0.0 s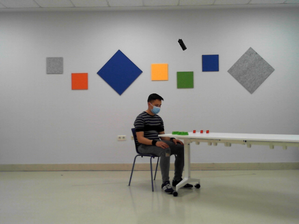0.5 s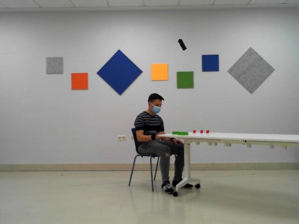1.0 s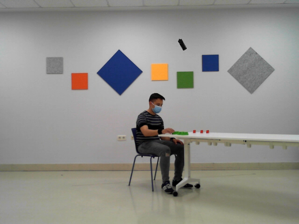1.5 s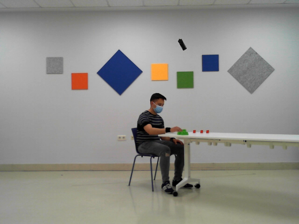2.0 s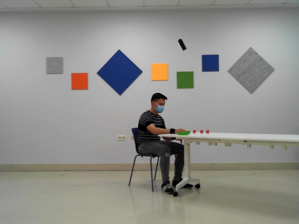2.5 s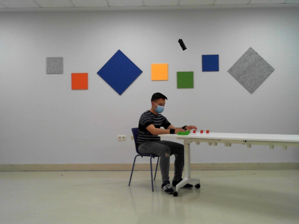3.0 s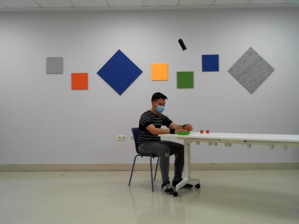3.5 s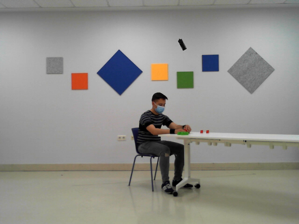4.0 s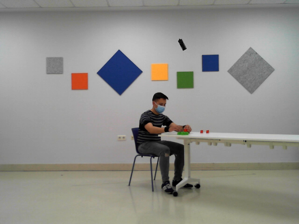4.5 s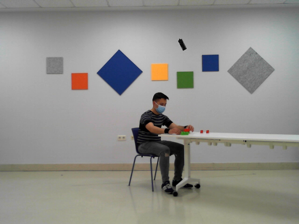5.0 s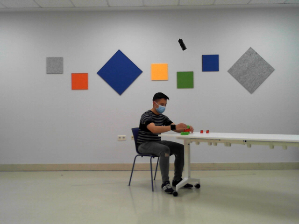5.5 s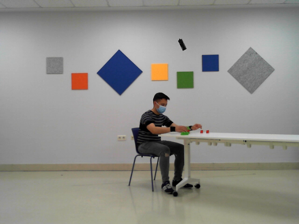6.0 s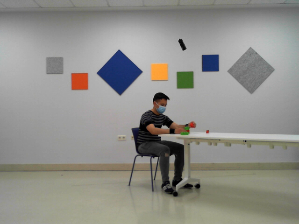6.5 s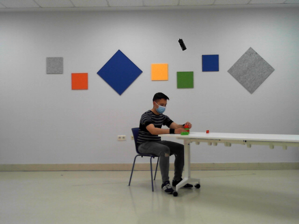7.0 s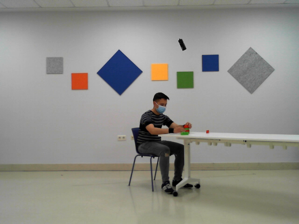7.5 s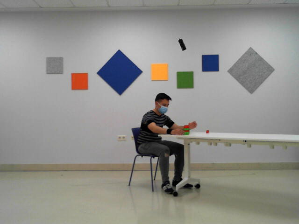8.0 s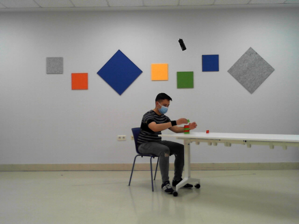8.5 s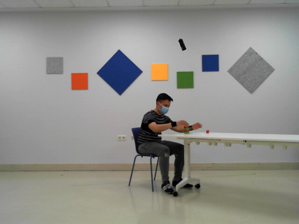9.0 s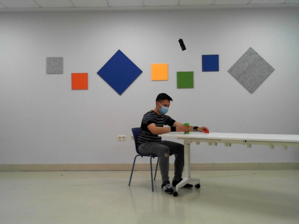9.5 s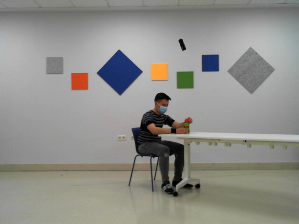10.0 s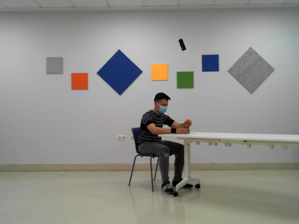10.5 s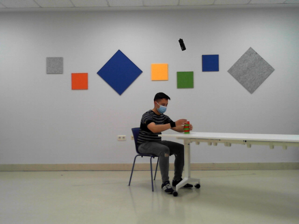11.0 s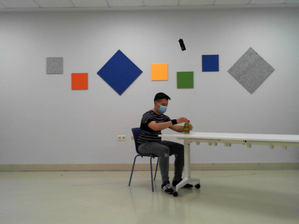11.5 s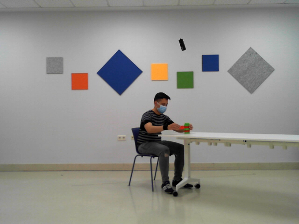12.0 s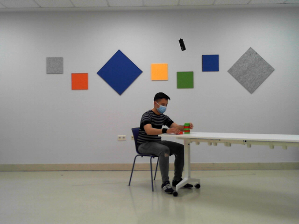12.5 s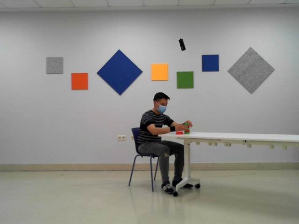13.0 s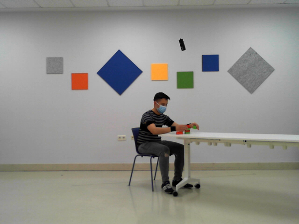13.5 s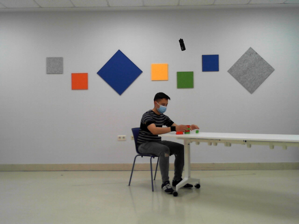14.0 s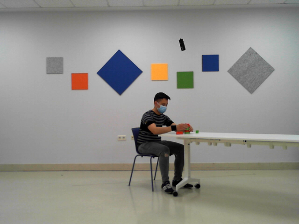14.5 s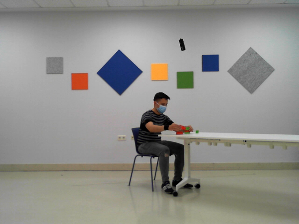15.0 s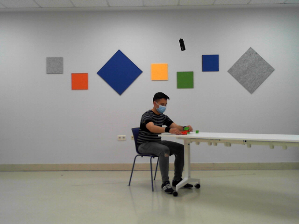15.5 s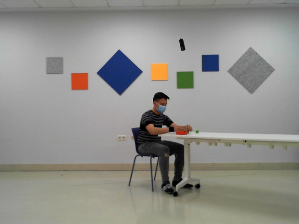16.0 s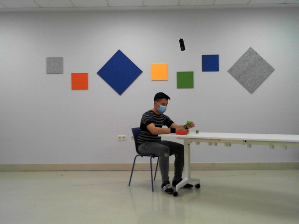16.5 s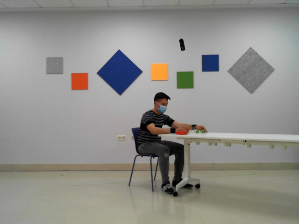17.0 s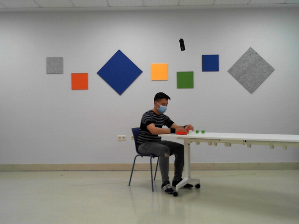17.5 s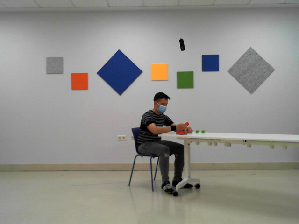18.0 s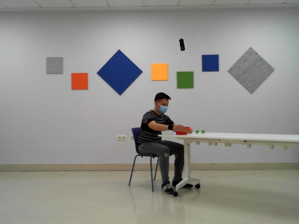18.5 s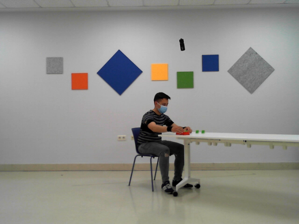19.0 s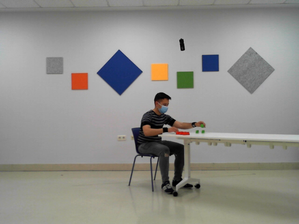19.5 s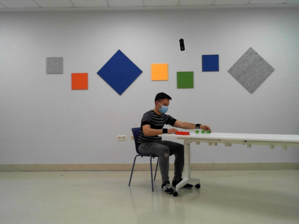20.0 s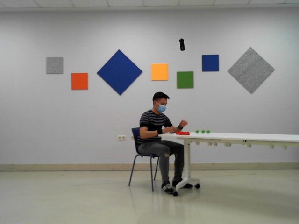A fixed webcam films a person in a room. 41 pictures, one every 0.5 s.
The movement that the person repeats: Assemble and disassemble a 6-piece LEGO tower.
